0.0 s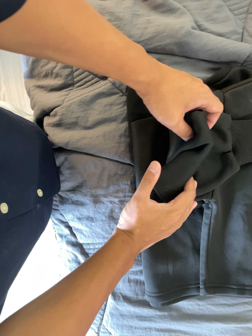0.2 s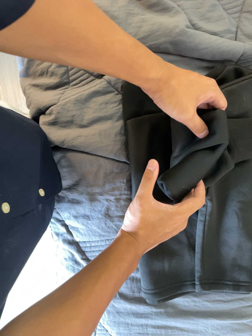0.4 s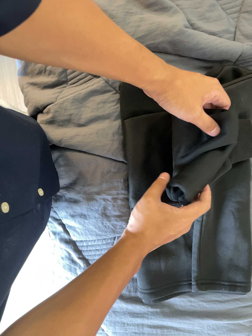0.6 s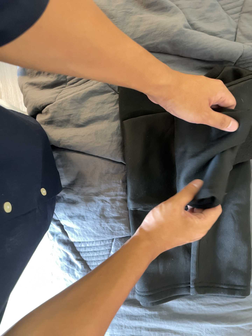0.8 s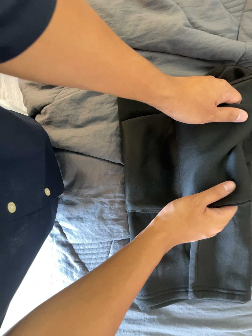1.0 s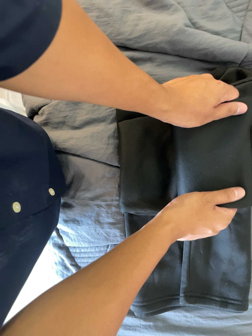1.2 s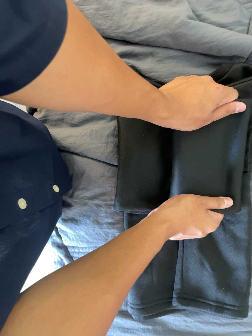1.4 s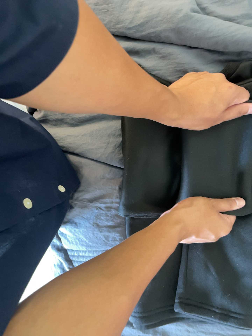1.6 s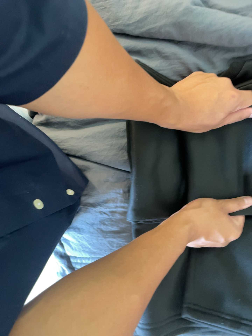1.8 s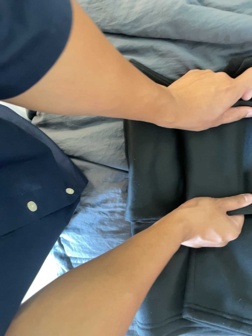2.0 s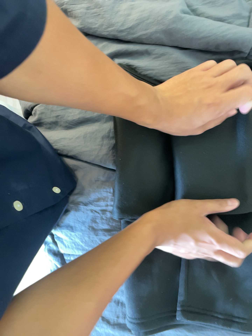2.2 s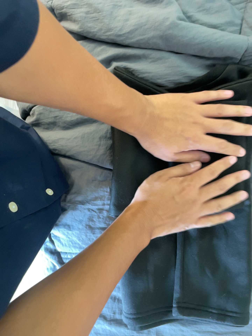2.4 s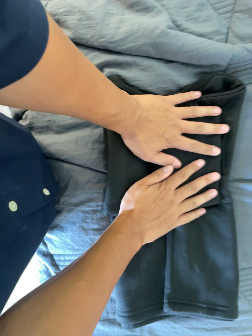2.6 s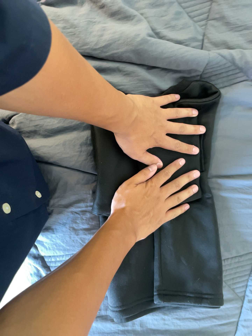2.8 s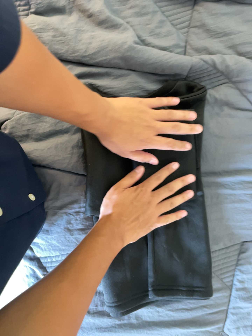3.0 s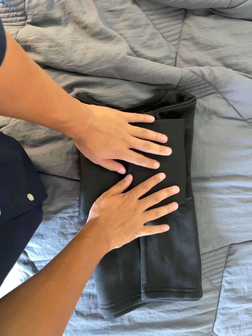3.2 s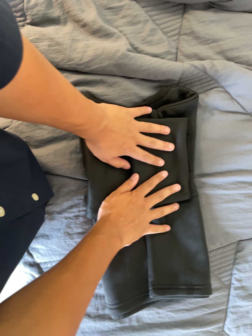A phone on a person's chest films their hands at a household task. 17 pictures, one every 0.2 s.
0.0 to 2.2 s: The camera travels to its right, about 9 cm.
2.2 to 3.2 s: The scene slides to the left, as the camera pans about 10 degrees to its right. It travels backward, about 7 cm, so what stands in front gets smaller.
The film runs forward here.
